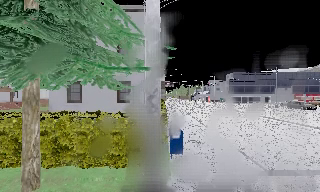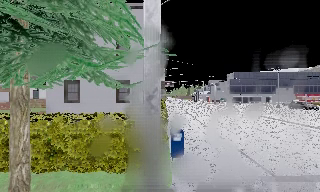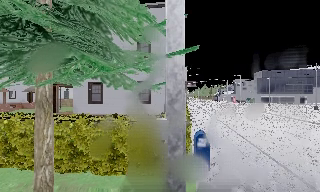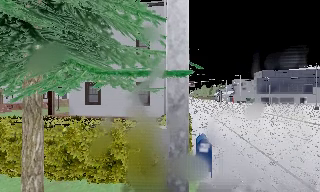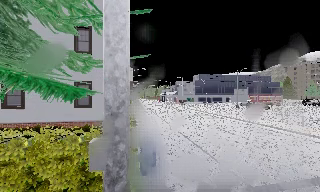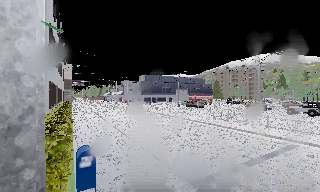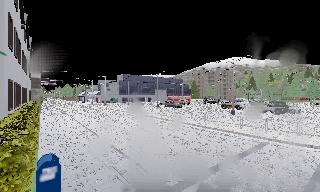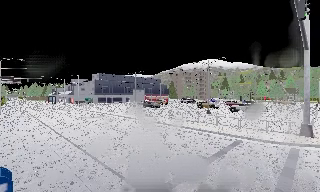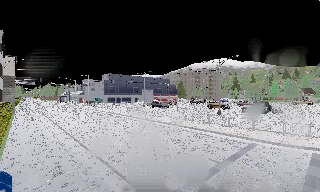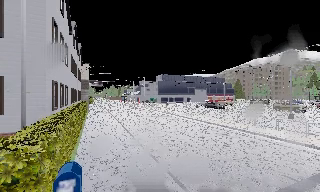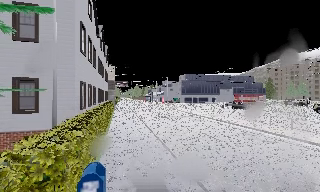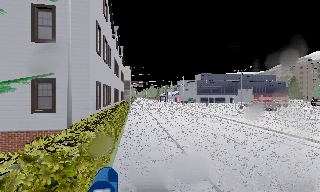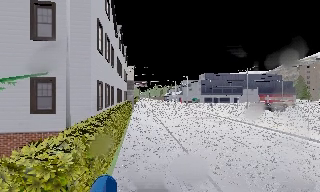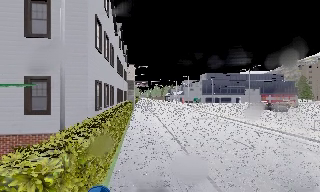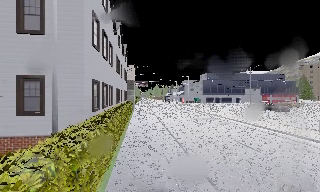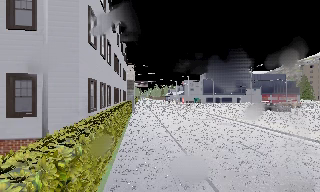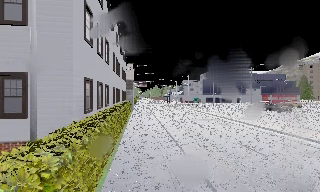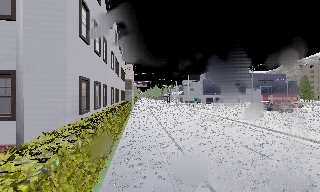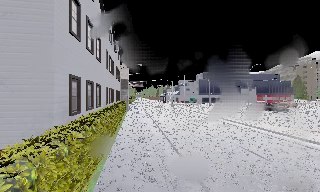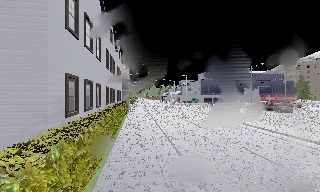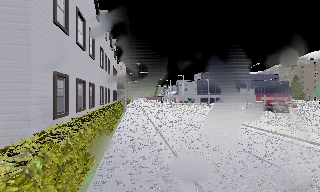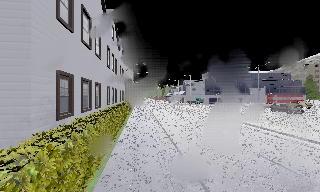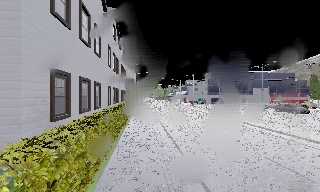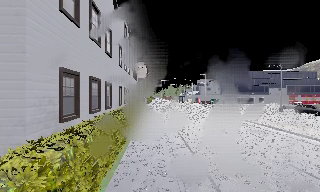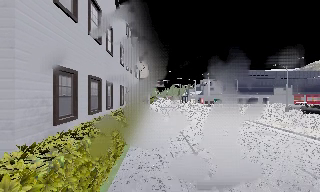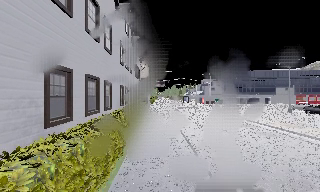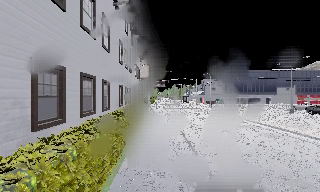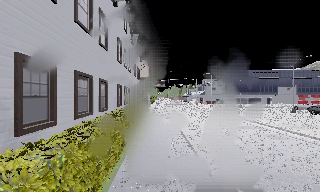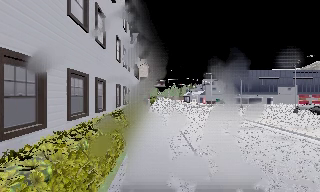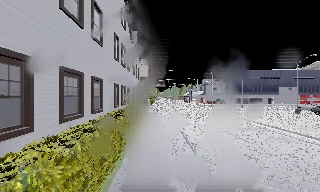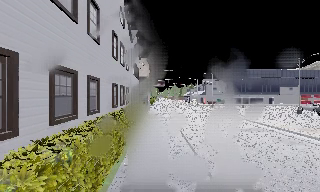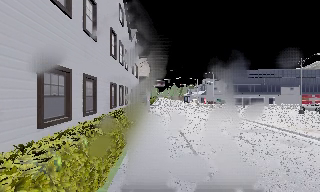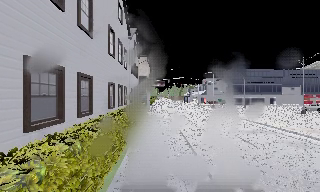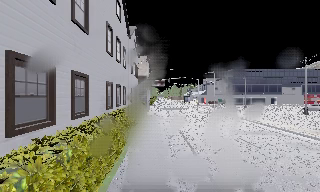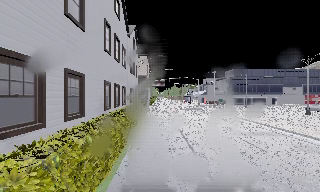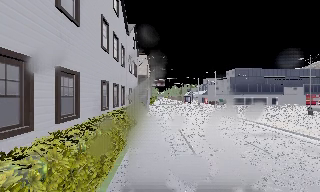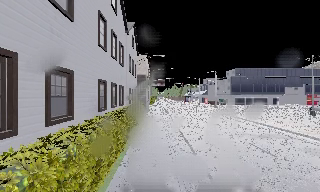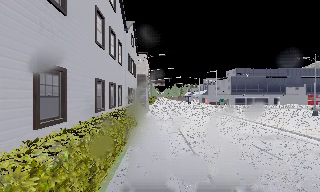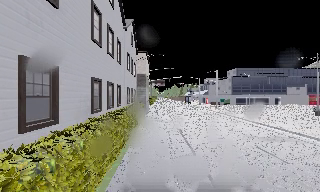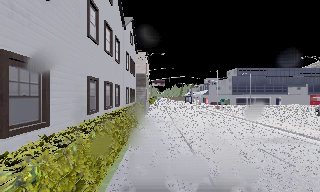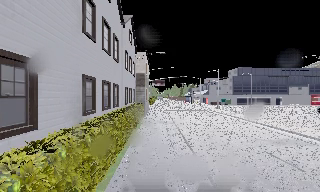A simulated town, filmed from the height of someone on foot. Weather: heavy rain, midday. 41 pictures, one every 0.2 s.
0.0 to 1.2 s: The scene slides to the left, as the camera pans about 40 degrees to its right. It travels forward, about 2 m.
1.2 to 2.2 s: The camera swings to its left by about 25 degrees, and the scene slides to the right. It travels forward, about 1.5 m, so what stands in front looms larger.
2.2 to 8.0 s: The camera travels forward, about 10 m, so what stands in front looms larger.
The film runs forward here.
